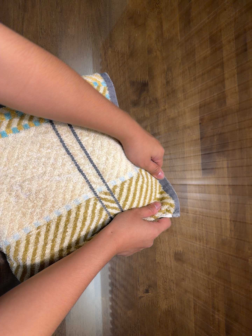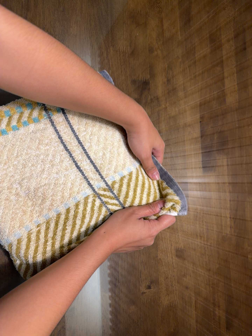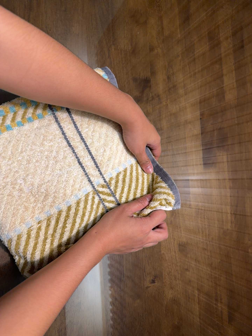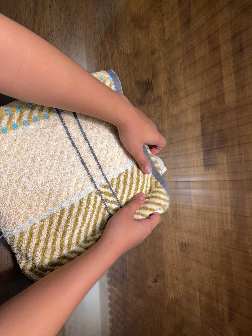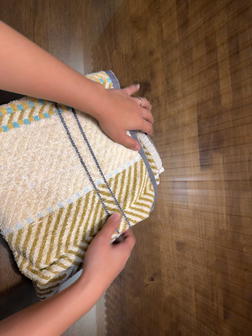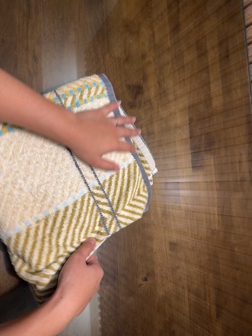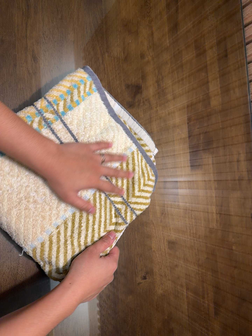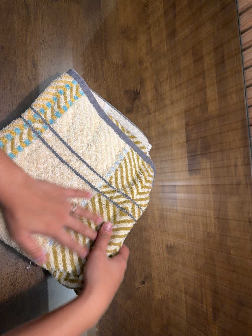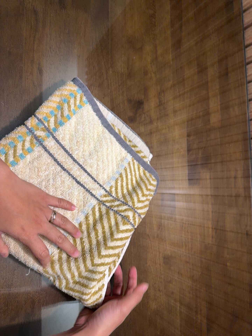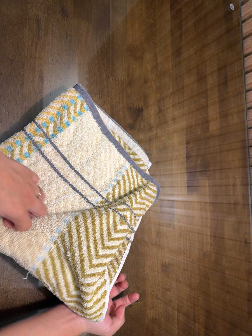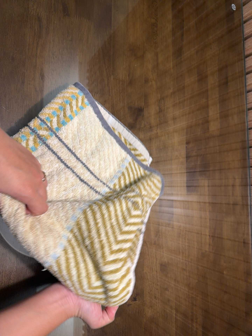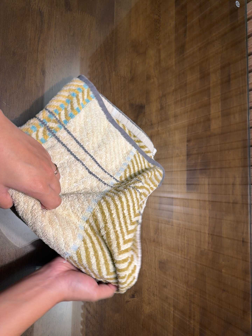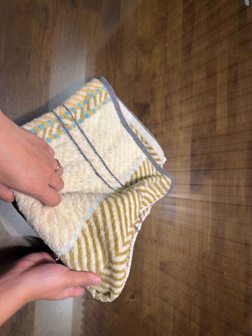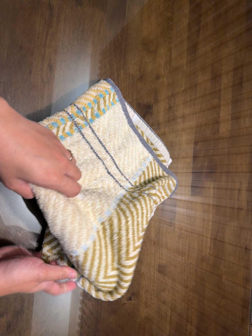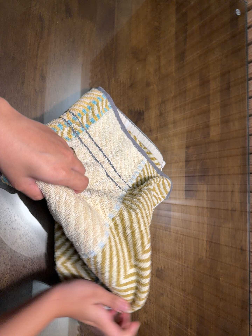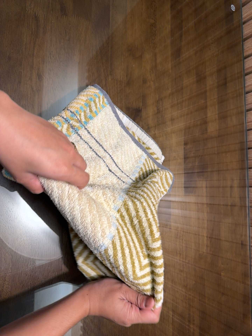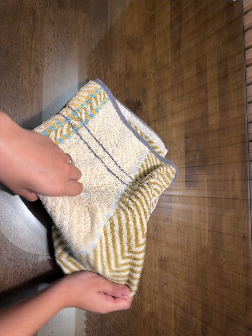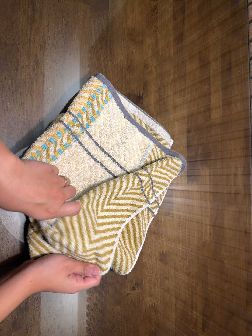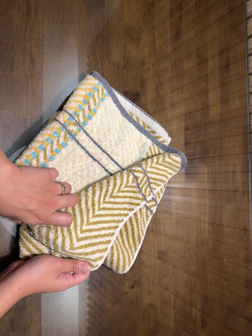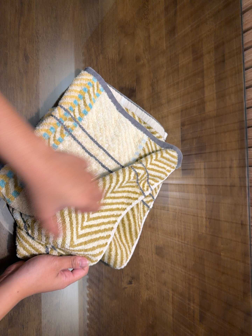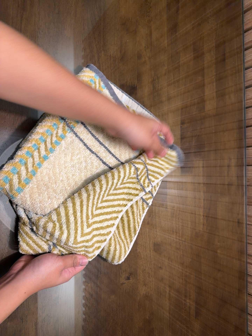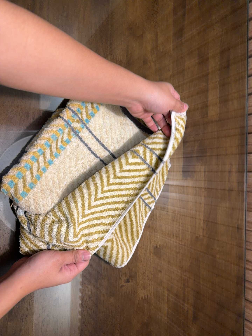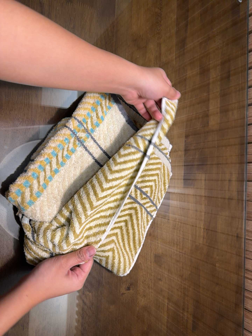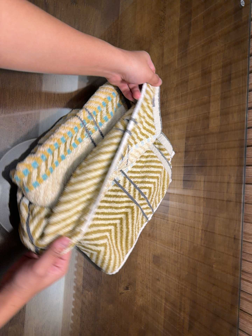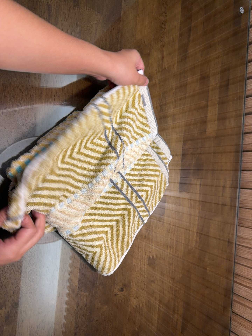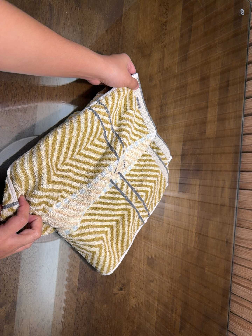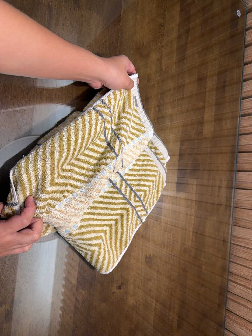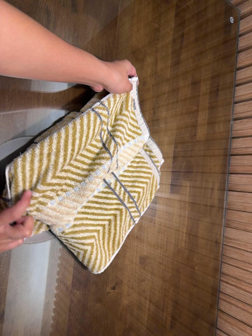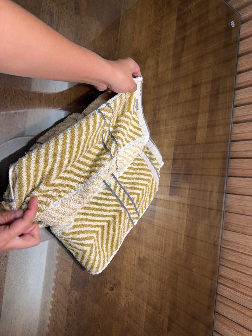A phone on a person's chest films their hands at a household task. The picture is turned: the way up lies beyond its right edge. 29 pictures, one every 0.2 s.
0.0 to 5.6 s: The camera pans to its right by about 10 degrees. It travels backward and to its left, about 10 cm, so what stands in front gets smaller. It rolls about its line of sight by about 10 degrees, and the scene rotates clockwise.
The film runs backward here.
